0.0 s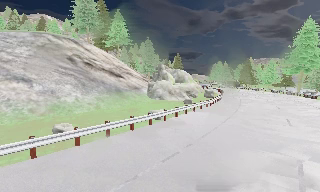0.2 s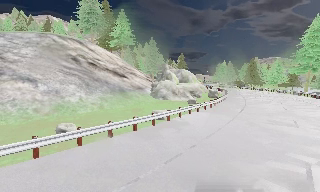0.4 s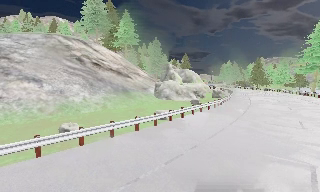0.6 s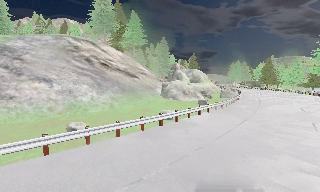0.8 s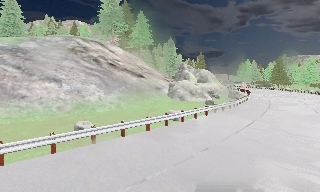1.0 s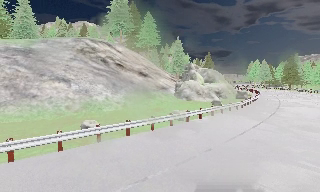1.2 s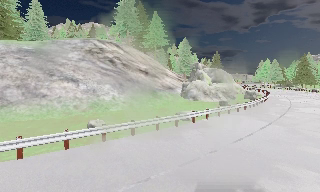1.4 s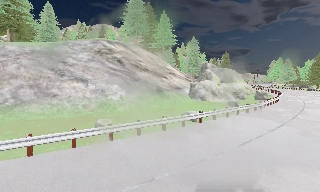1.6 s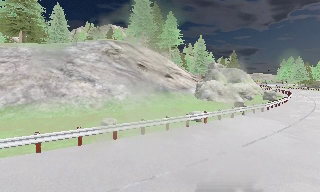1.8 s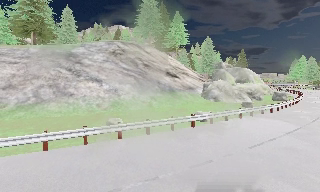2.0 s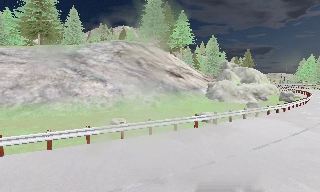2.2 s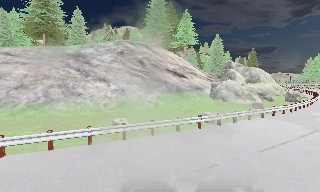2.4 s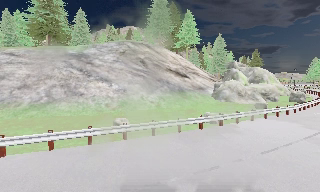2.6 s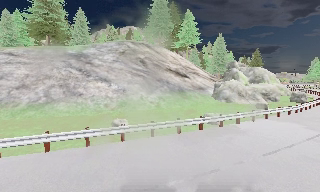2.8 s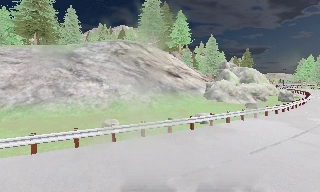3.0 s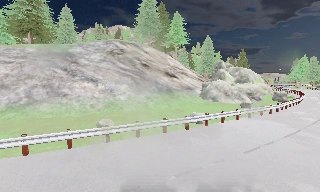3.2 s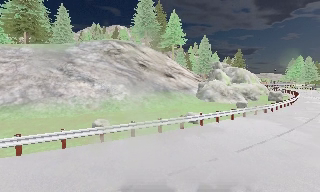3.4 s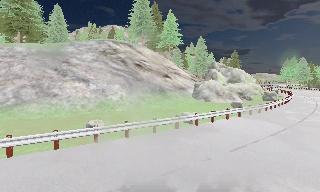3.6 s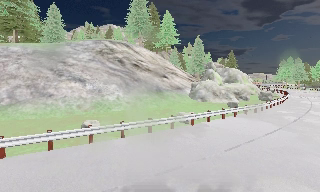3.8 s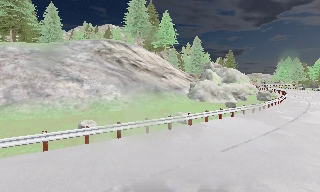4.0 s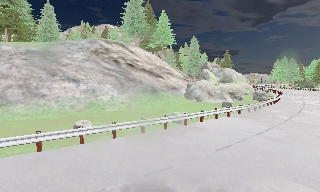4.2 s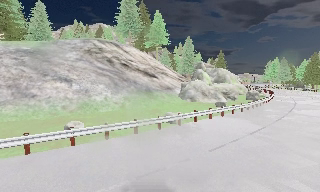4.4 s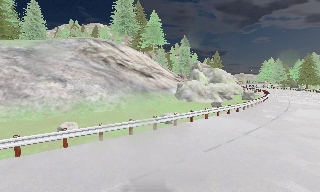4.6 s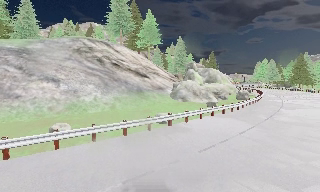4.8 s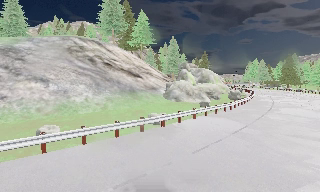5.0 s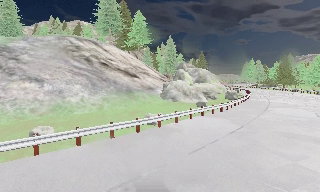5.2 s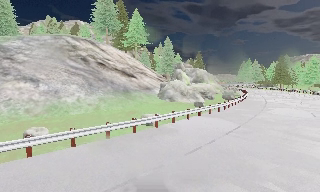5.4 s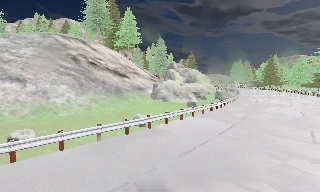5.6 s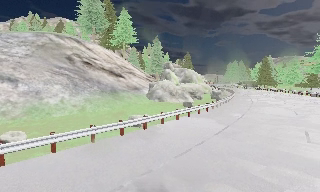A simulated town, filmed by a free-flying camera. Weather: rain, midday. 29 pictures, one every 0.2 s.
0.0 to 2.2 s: The camera pans to its left, which is counterclockwise from overhead, by about 25 degrees. It travels to its right, about 1 m.
2.2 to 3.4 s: The camera travels to its right, about 0.5 m, so close, fixed things drift to the left.
3.4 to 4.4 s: The camera shifts only a little, or ends up much as it began.
4.4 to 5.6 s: The camera travels forward, about 0.5 m, so what stands in front looms larger.
The film runs forward here.
